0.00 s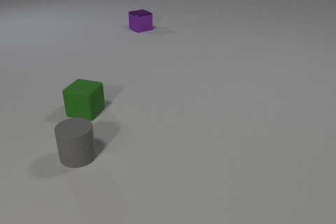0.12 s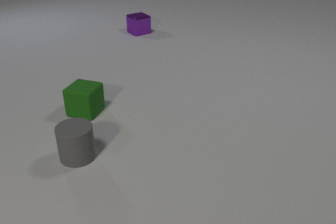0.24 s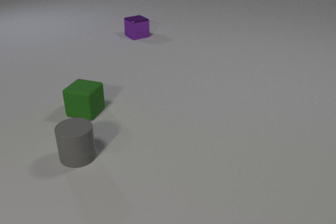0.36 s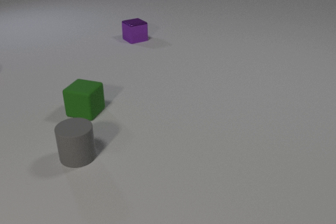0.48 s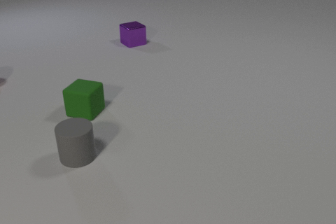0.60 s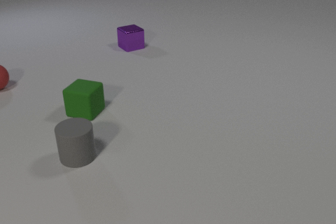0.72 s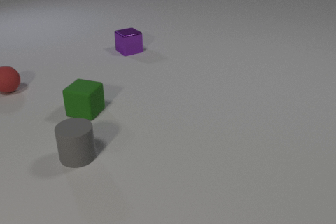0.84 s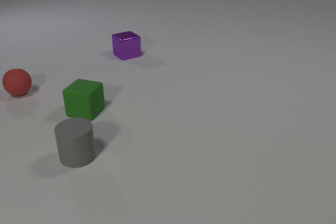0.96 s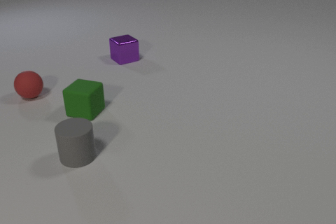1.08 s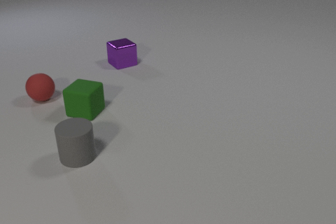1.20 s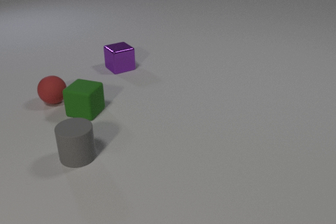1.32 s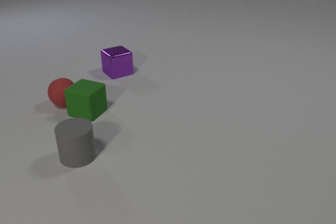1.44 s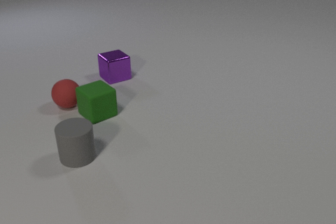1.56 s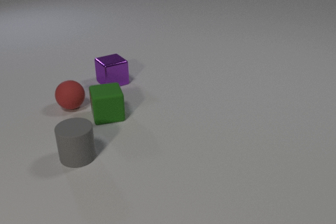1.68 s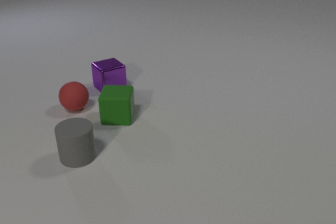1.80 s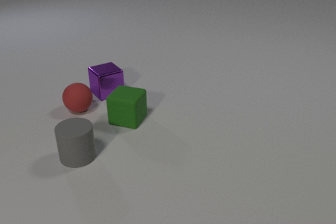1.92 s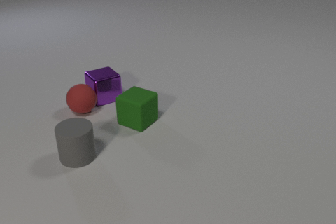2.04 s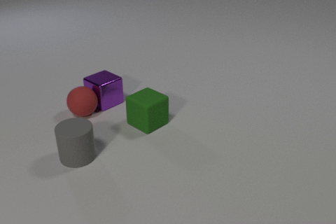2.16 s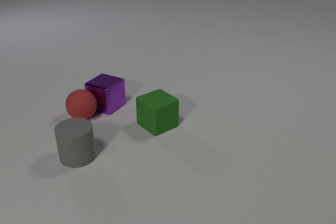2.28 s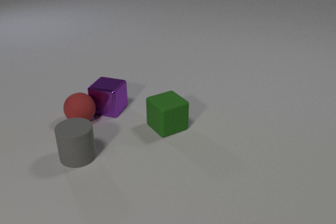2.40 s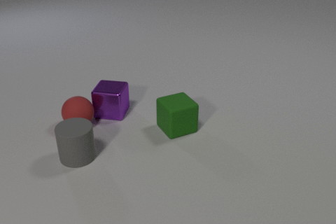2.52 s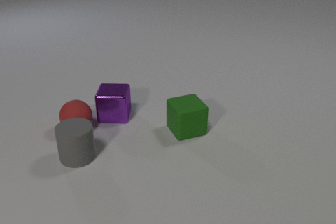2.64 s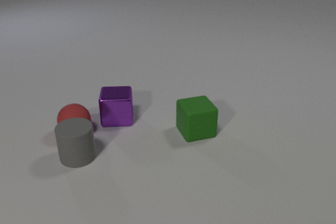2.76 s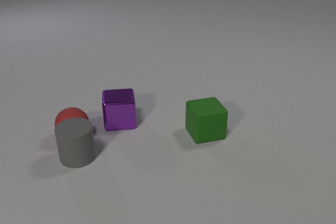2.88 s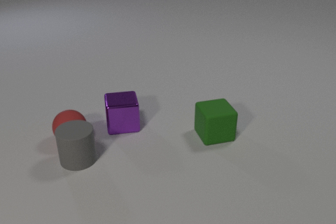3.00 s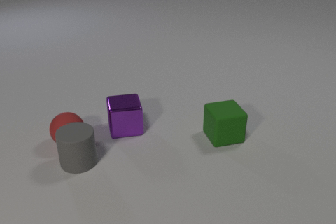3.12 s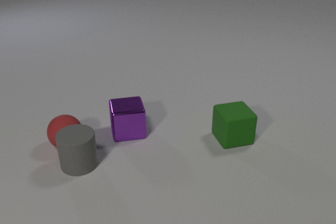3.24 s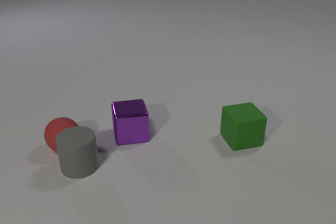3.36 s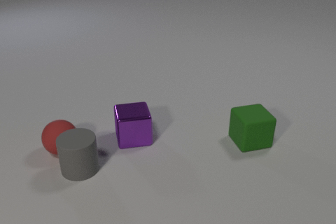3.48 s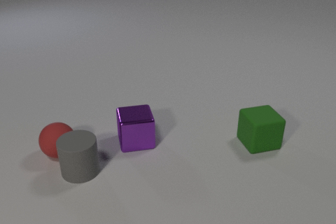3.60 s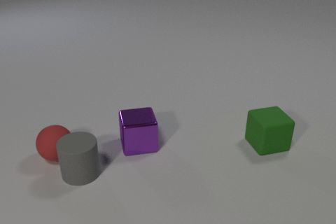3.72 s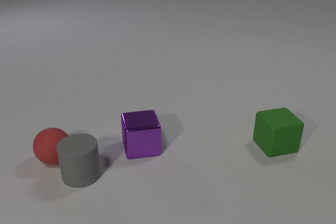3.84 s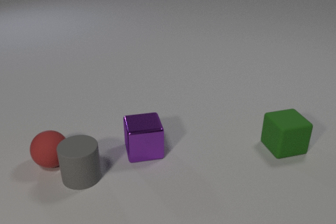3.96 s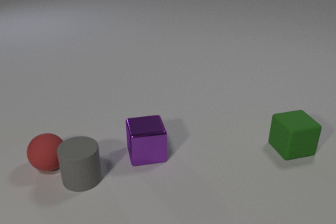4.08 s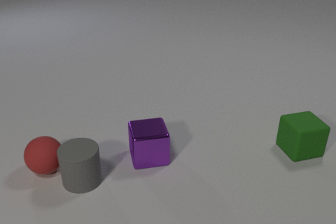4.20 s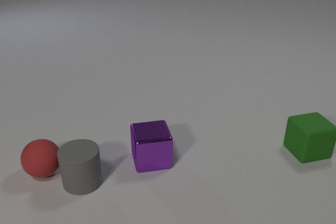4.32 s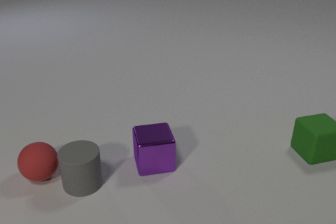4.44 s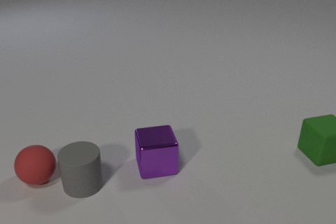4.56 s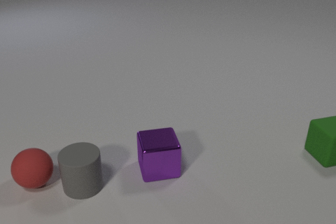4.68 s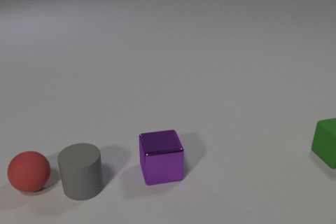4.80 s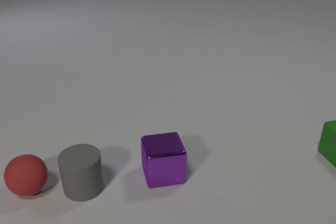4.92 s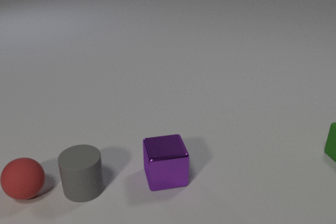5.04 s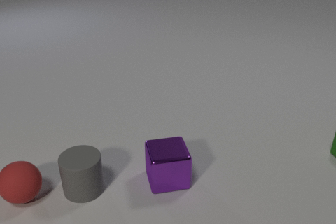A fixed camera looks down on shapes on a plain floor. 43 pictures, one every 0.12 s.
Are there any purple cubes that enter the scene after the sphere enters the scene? no.
What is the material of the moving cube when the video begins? metal.
What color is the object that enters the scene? red.
0.00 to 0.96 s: The red rubber sphere comes in at the left edge, rolls toward the camera and to the right. The purple metal cube slides toward the camera.
0.96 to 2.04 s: The red rubber sphere rolls toward the camera and to the right. The green rubber cube slides to the right and toward the camera, spins clockwise seen from above by about 120 degrees, its near face sliding to the left. The purple metal cube slides toward the camera. The red rubber sphere and the green rubber cube collide. The red rubber sphere and the purple metal cube collide.
2.04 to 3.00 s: The red rubber sphere rolls toward the camera. The green rubber cube slides to the right, spins so that its near face slides to the left, clockwise seen from above. The purple metal cube slides toward the camera, spins counterclockwise seen from above by about 60 degrees, its near face sliding to the right. The gray rubber cylinder slides toward the camera. The red rubber sphere and the gray rubber cylinder collide.
3.00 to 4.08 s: The red rubber sphere rolls toward the camera and to the left. The green rubber cube slides to the right. The purple metal cube slides toward the camera and to the right. The gray rubber cylinder slides toward the camera.
4.08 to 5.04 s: The red rubber sphere rolls toward the camera and to the left. The green rubber cube slides to the right. The purple metal cube slides toward the camera and to the right. The gray rubber cylinder slides toward the camera.
